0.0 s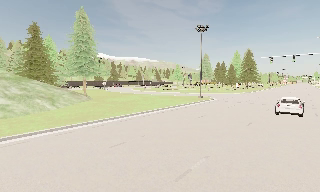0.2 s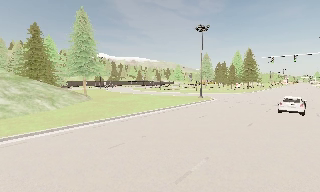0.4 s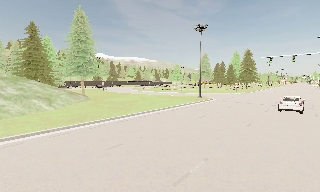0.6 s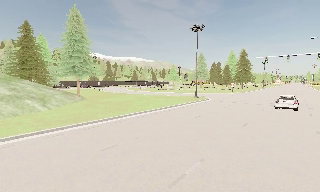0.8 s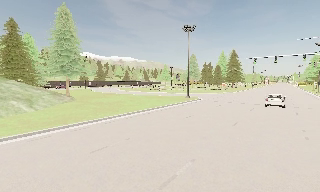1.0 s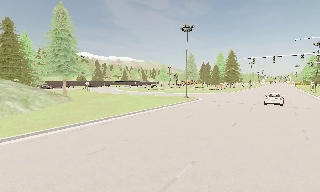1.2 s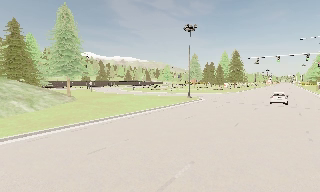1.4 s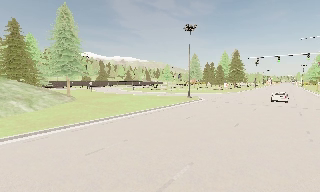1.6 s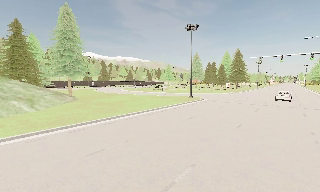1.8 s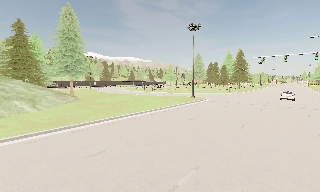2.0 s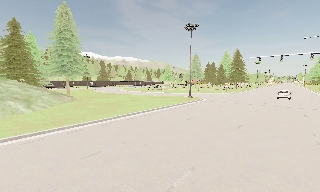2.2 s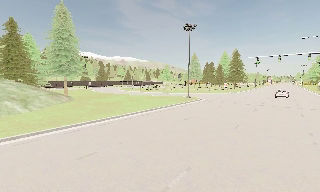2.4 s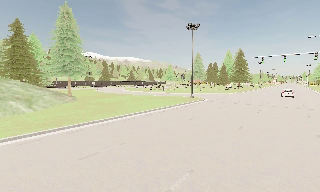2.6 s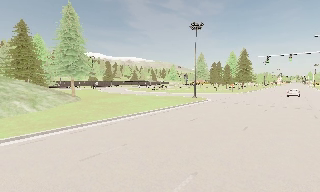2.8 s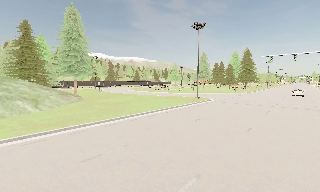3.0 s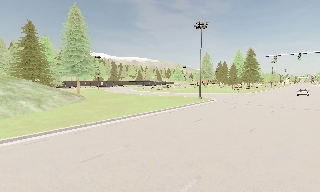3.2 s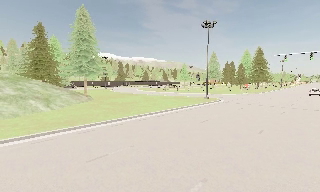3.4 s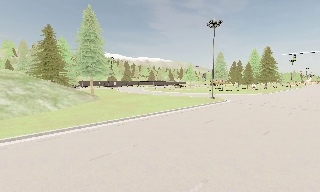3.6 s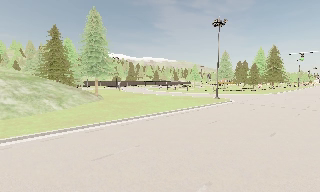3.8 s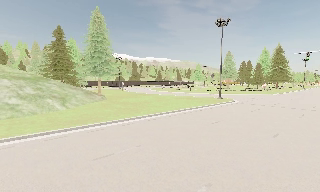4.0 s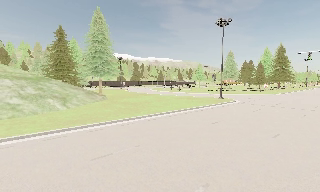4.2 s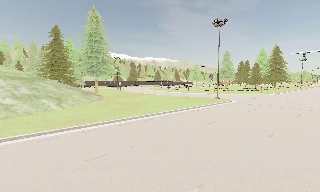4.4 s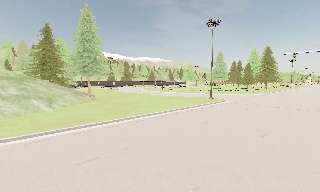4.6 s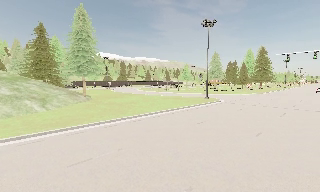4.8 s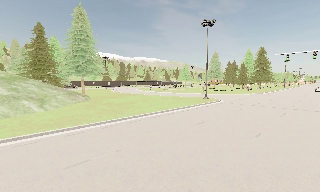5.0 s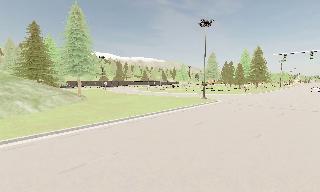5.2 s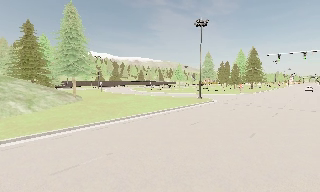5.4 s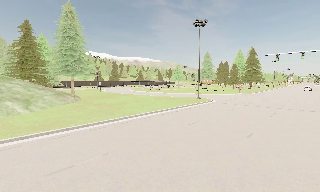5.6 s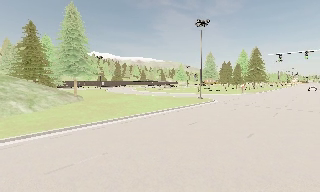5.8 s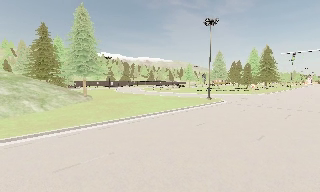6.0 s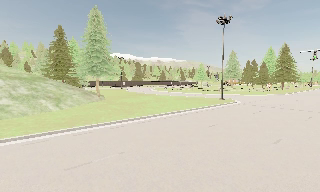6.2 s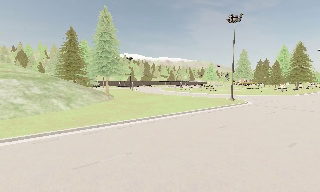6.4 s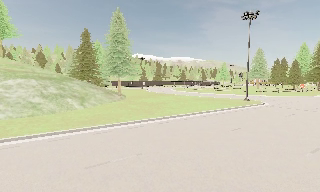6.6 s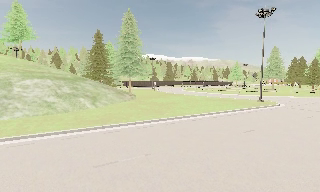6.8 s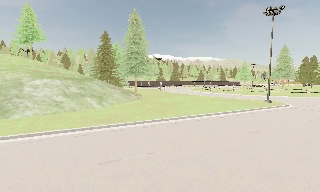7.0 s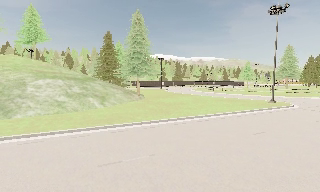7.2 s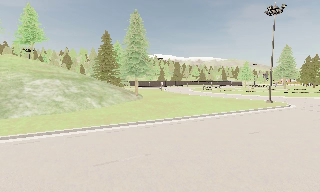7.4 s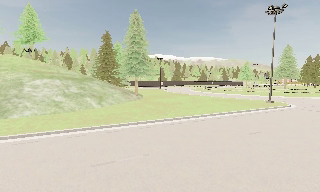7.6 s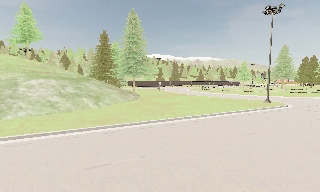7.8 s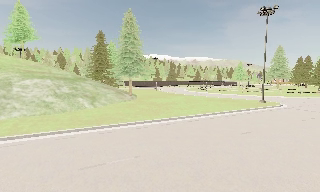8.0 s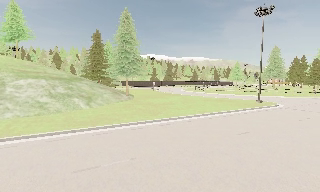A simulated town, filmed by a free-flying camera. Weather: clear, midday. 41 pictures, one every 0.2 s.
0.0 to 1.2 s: The camera travels forward, about 0.5 m, so what stands in front looms larger.
1.2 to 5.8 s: The camera travels forward and to its right, about 2 m, so what stands in front looms larger.
5.8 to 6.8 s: The camera pans to its left, which is counterclockwise from overhead, by about 15 degrees.
6.8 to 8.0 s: The camera shifts only a little, or ends up much as it began.
The film runs forward here.
